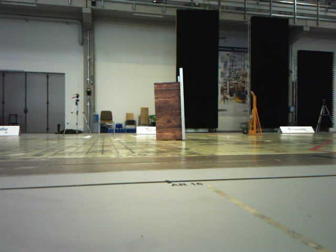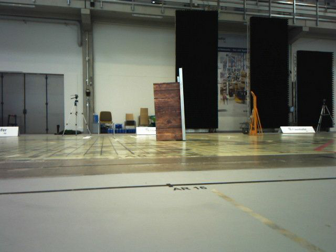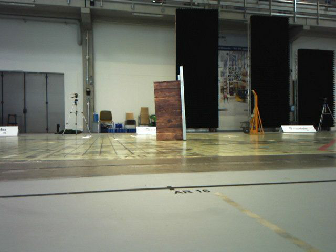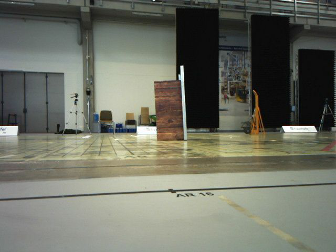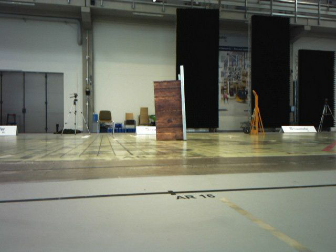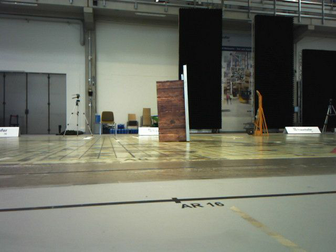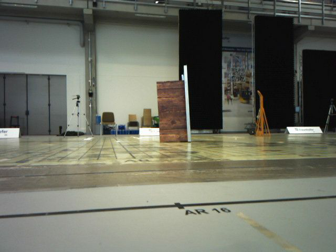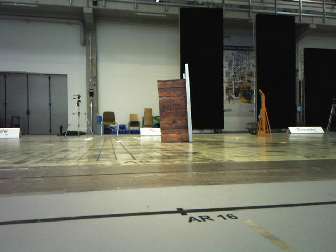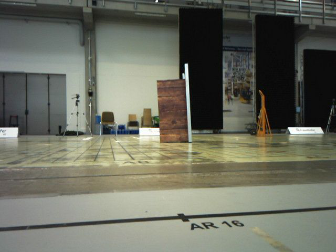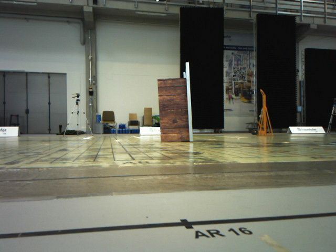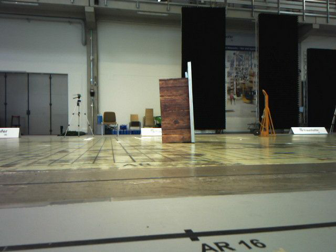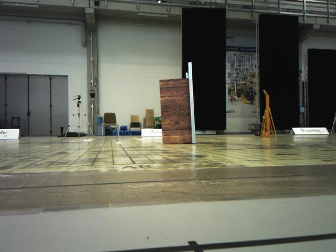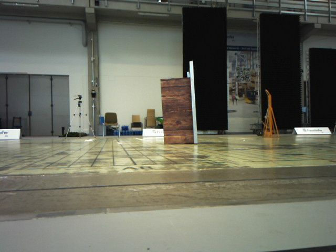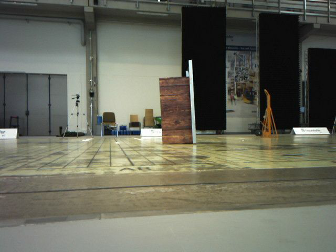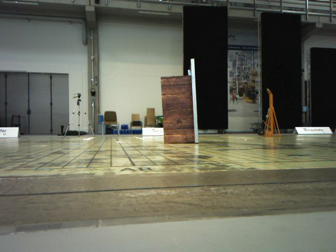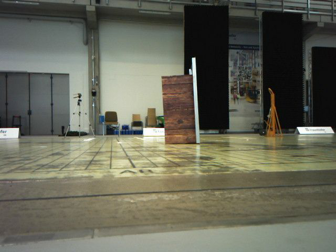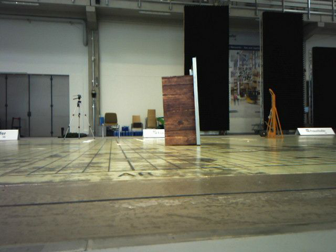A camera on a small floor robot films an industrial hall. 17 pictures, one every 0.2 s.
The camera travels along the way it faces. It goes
forward.
0.0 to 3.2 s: The camera travels forward, about 0.7 m, so what stands in front looms larger.
The film runs forward here.
